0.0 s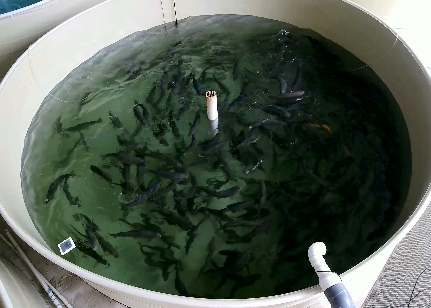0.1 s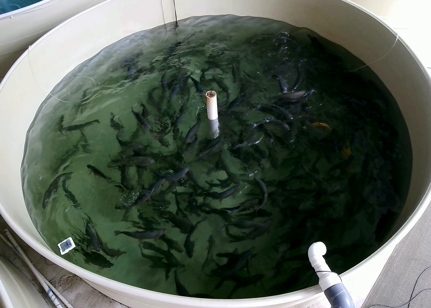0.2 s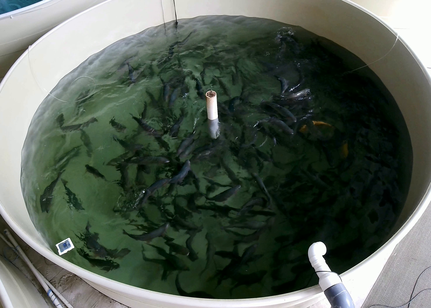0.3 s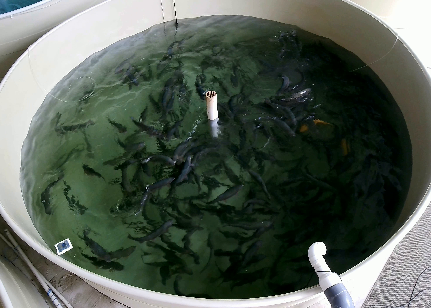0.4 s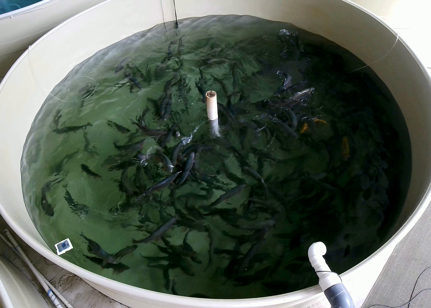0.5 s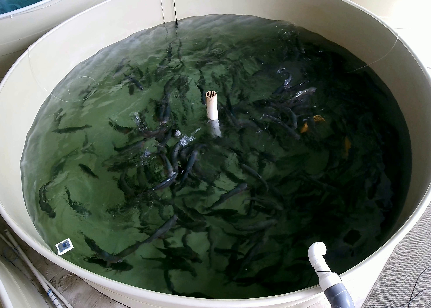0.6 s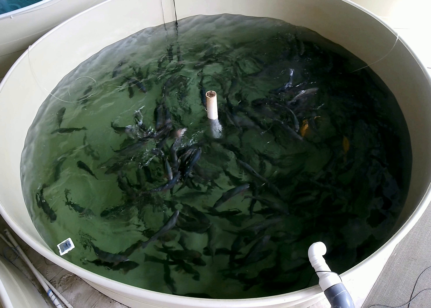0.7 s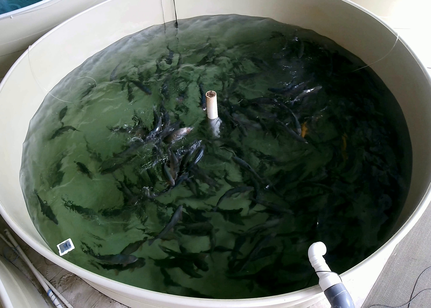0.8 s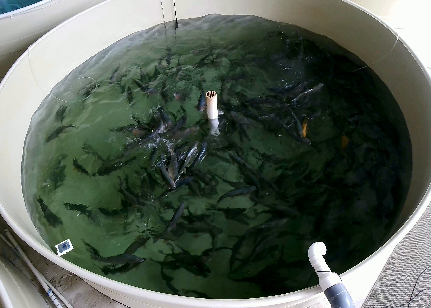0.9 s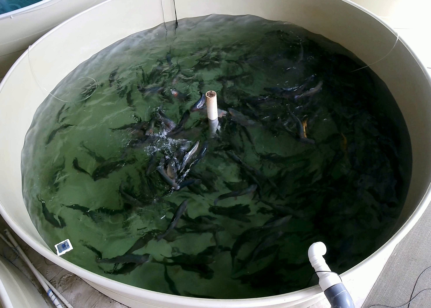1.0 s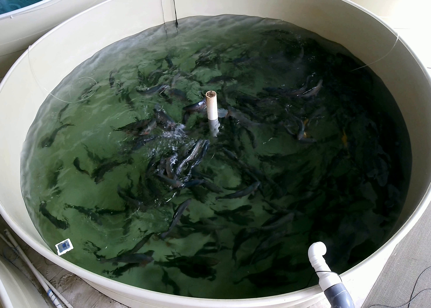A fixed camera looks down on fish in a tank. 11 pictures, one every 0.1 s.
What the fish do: Foraging.
